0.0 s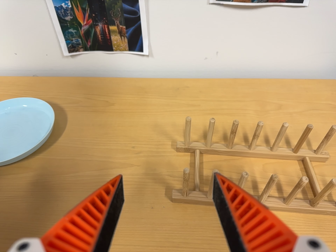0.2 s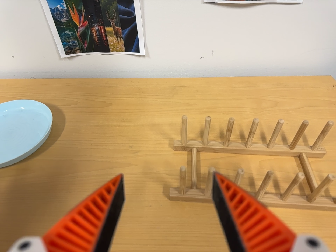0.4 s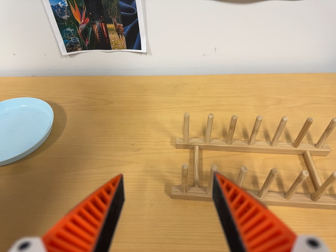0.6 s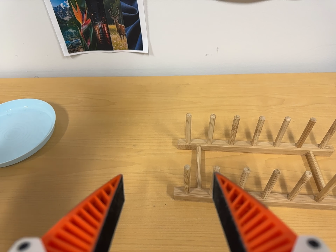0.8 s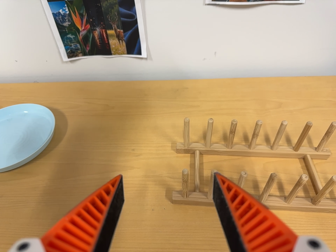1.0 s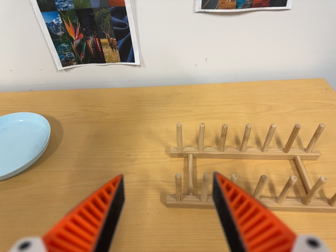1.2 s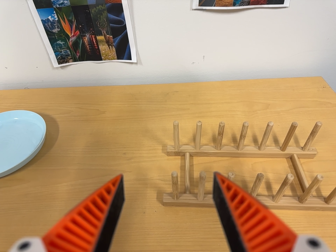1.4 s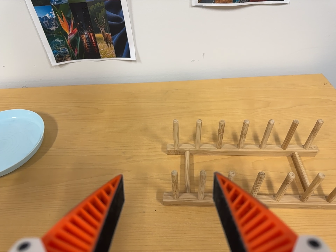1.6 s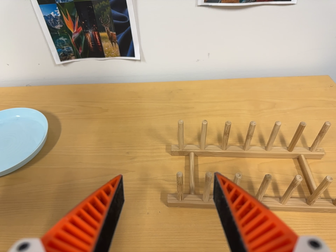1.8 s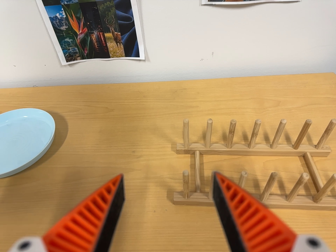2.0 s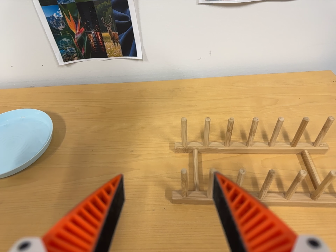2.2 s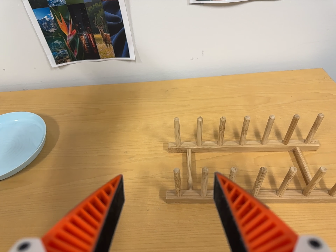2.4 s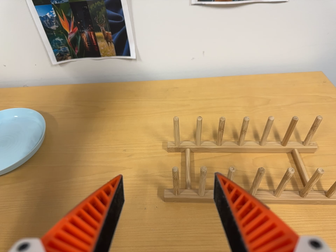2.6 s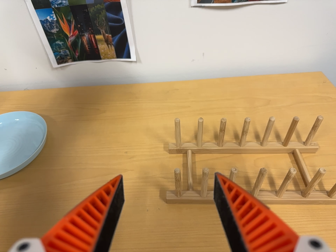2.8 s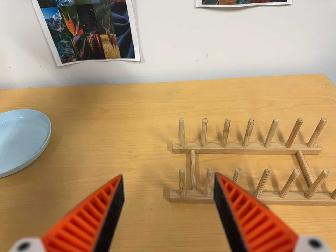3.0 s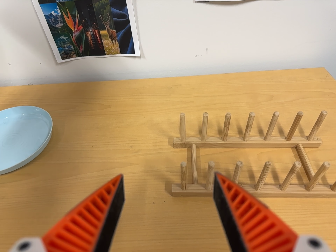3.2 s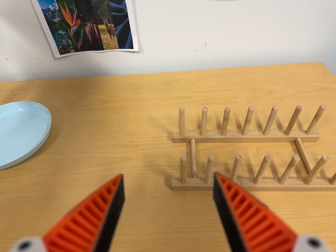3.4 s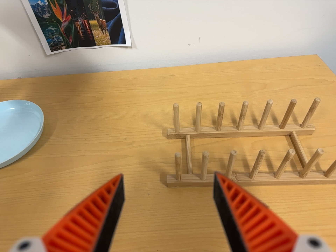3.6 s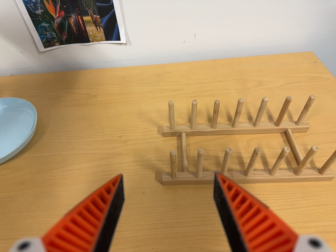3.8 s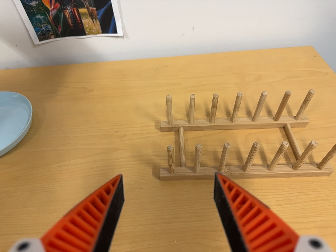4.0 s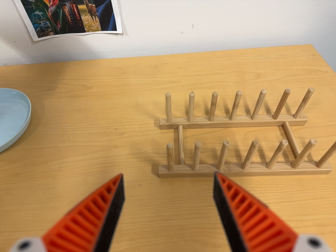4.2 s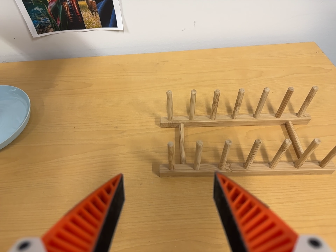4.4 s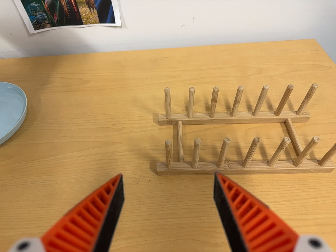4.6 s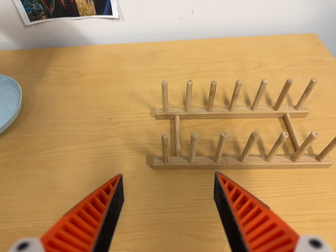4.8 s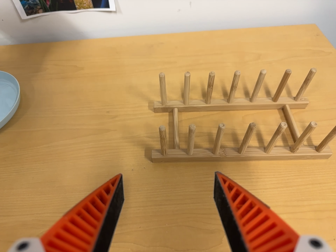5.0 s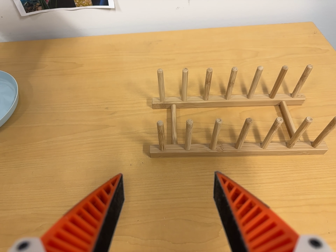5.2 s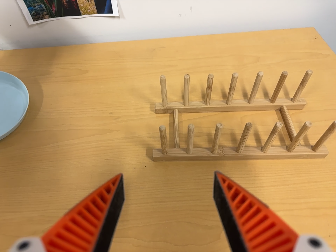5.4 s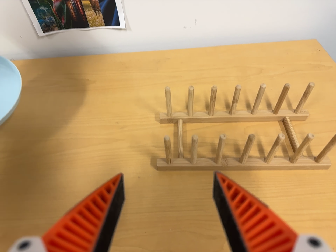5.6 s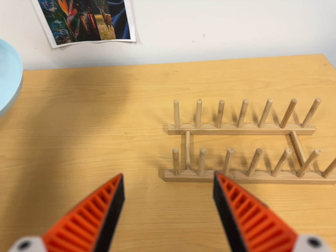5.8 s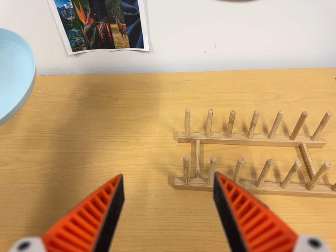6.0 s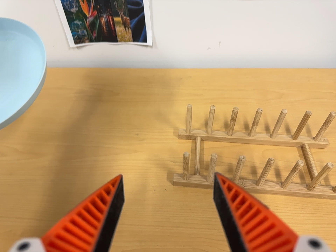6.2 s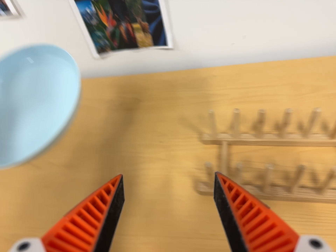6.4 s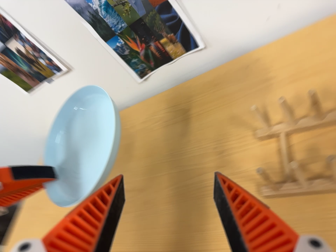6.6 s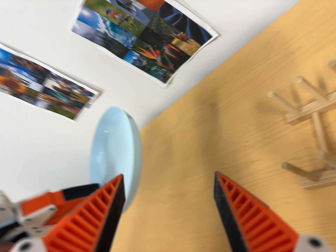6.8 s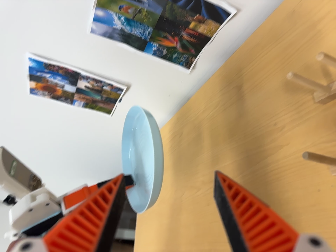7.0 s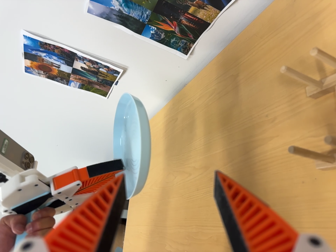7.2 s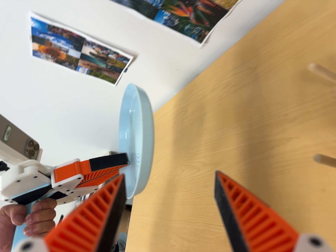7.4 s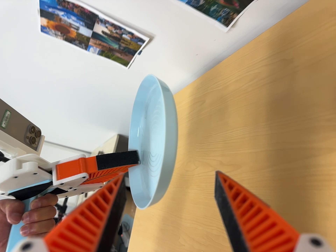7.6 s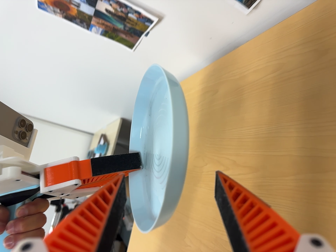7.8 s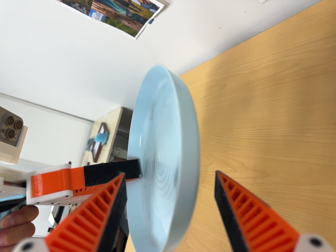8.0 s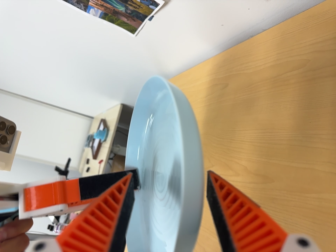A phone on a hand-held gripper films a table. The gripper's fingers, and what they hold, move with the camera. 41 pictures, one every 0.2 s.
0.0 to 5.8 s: The camera shifts only a little, or ends up much as it began.
5.8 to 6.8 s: The camera pans to its left by about 50 degrees. It travels to its right and toward the top of its view, about 22 cm. Its aim tips toward the bottom of its view by about 10 degrees. It rolls about its line of sight by about 35 degrees, and the scene rotates counterclockwise.
6.8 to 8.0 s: The camera travels forward and toward the top of its view, about 20 cm, so what stands in front looms larger. Its aim tips toward the bottom of its view by about 20 degrees. It rolls about its line of sight by about 10 degrees, and the scene rotates clockwise.
The film runs forward here.
